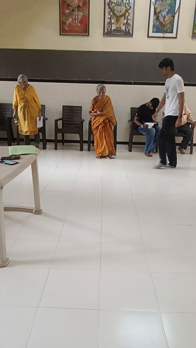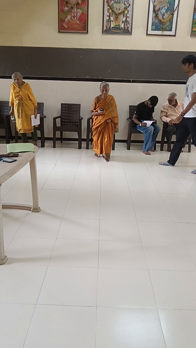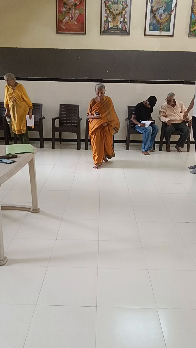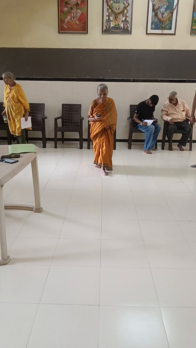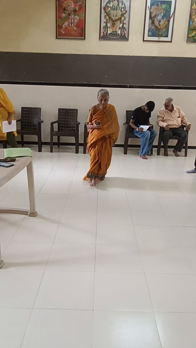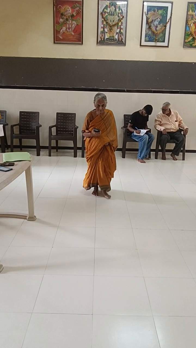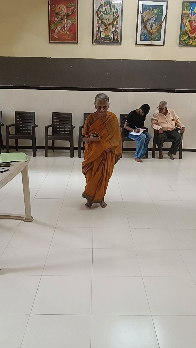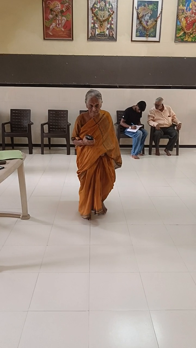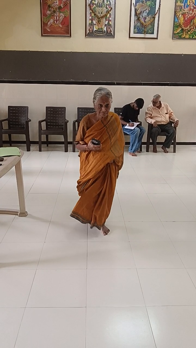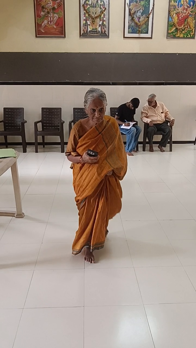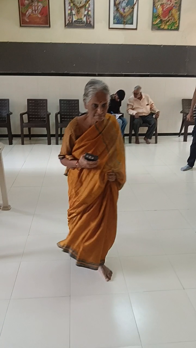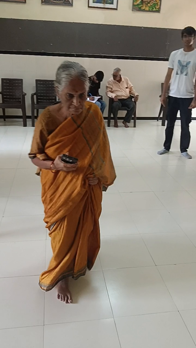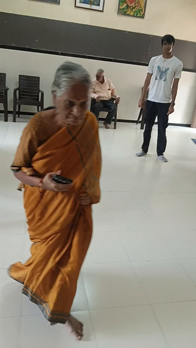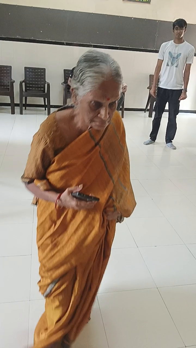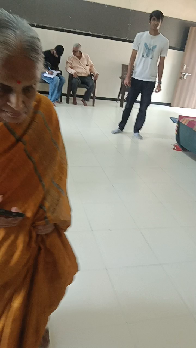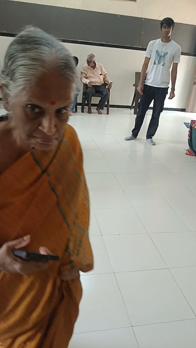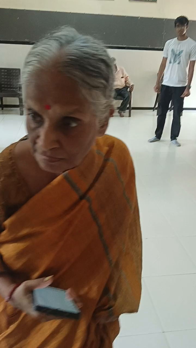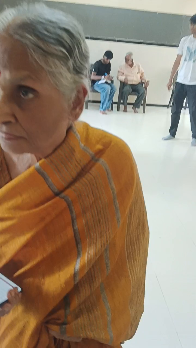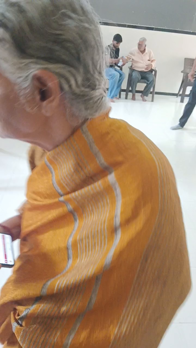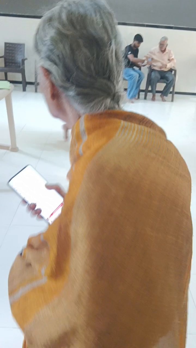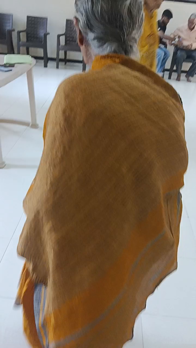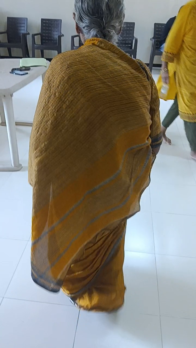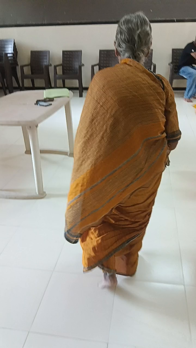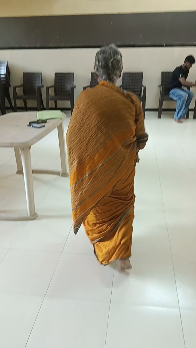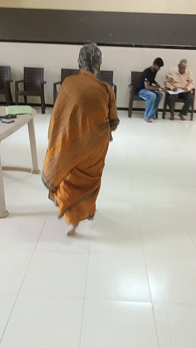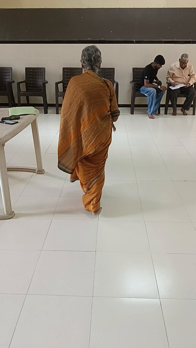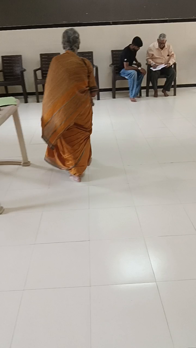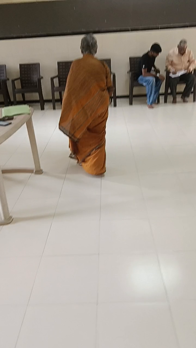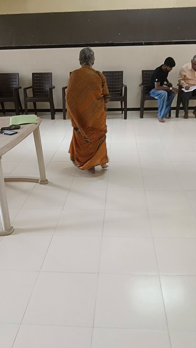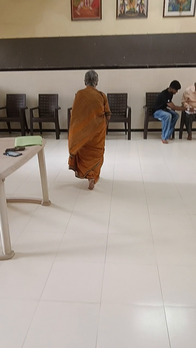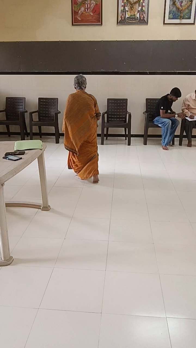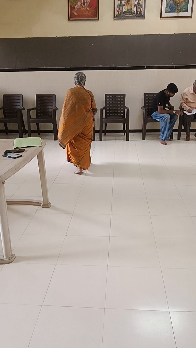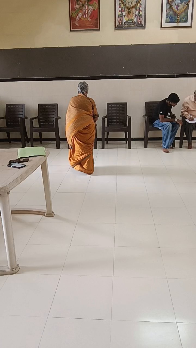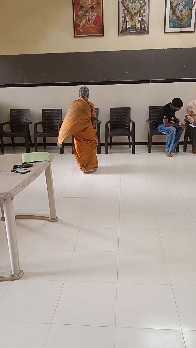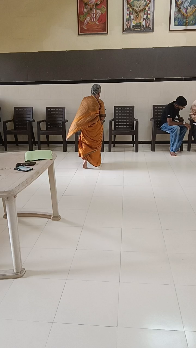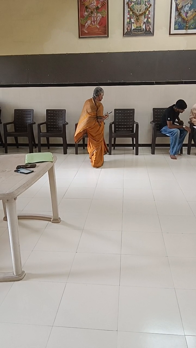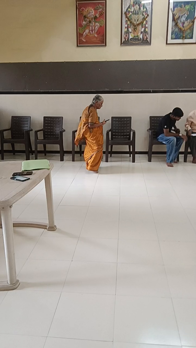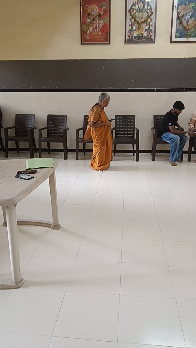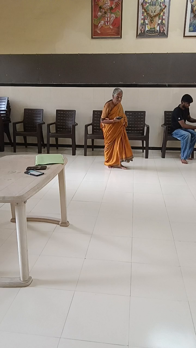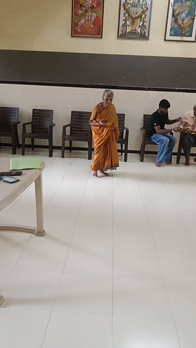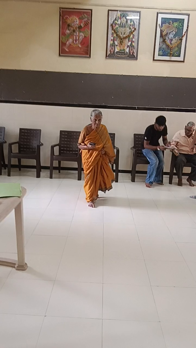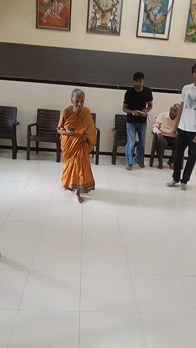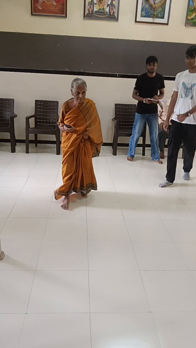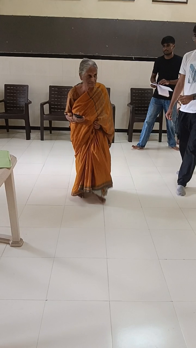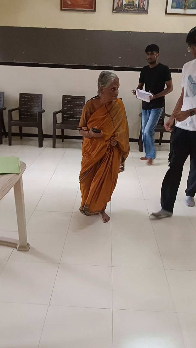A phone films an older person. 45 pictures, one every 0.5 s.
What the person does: Walking.
